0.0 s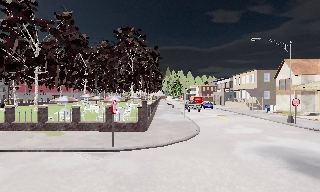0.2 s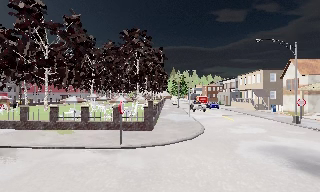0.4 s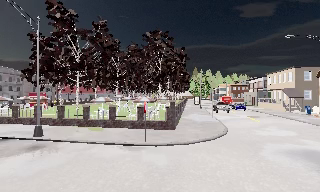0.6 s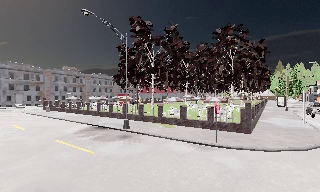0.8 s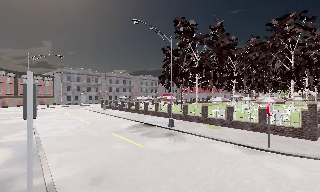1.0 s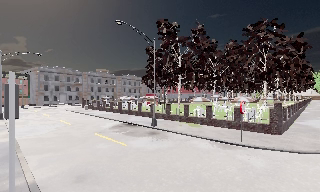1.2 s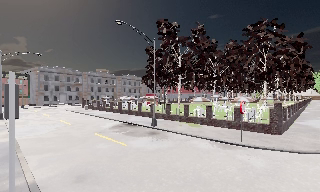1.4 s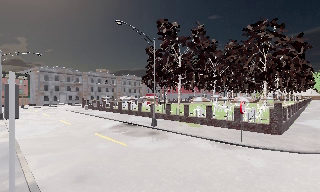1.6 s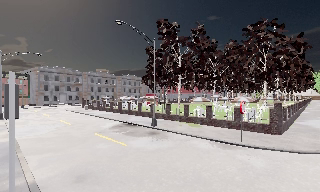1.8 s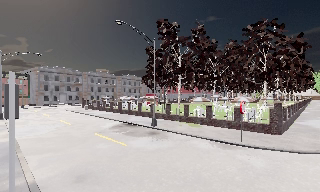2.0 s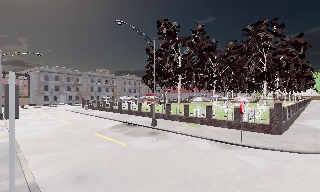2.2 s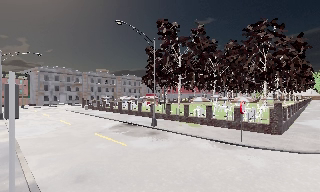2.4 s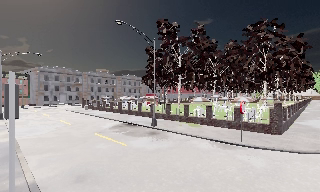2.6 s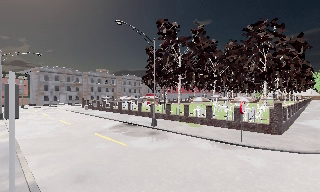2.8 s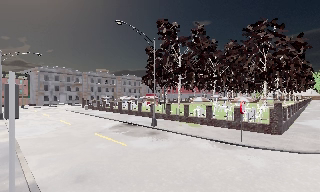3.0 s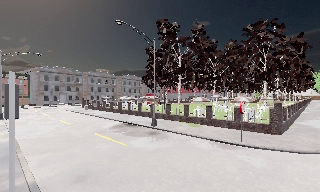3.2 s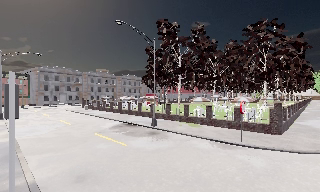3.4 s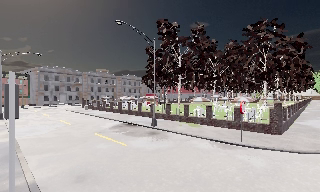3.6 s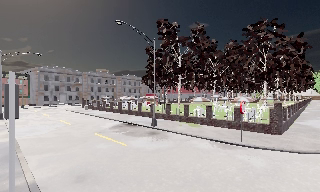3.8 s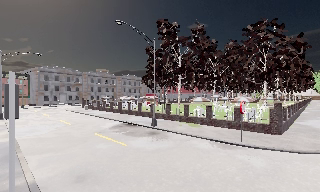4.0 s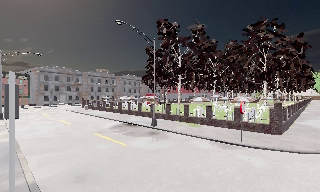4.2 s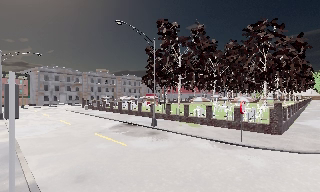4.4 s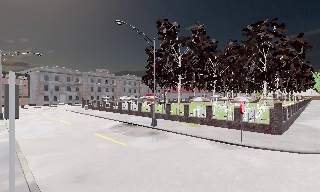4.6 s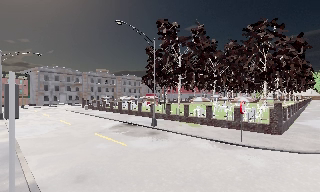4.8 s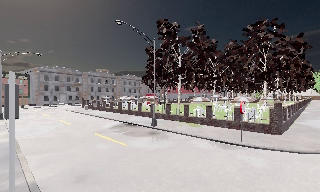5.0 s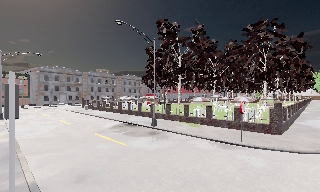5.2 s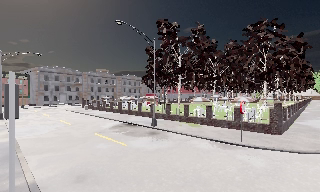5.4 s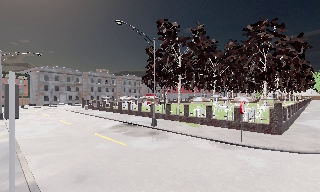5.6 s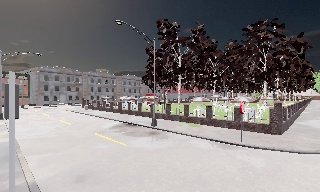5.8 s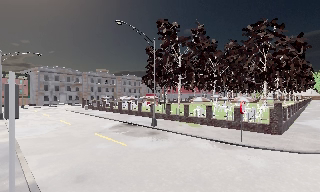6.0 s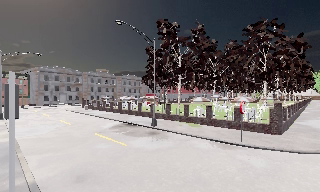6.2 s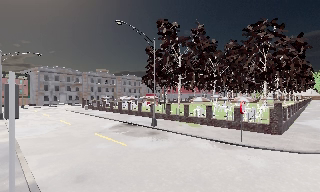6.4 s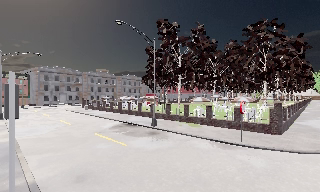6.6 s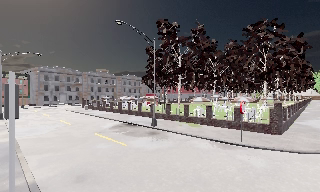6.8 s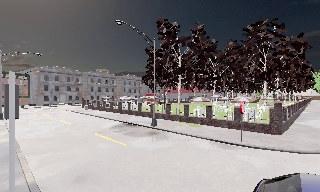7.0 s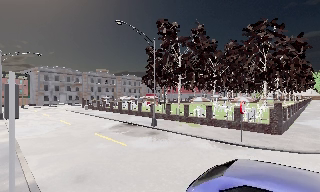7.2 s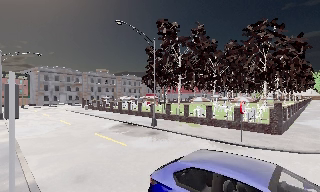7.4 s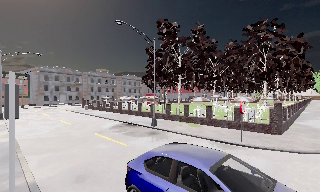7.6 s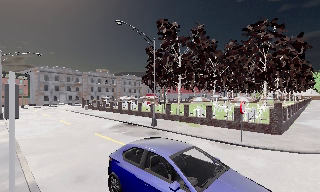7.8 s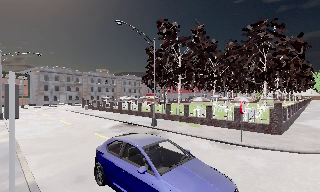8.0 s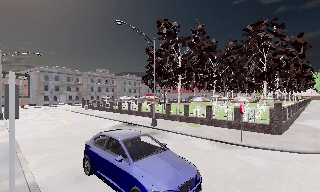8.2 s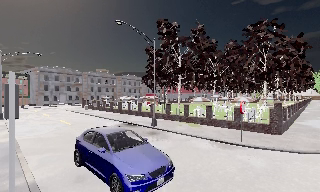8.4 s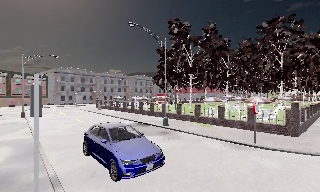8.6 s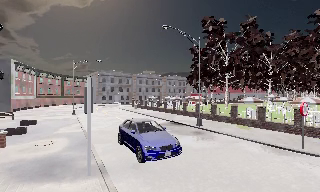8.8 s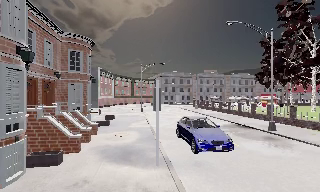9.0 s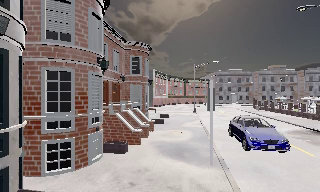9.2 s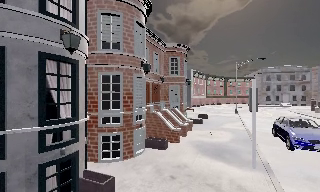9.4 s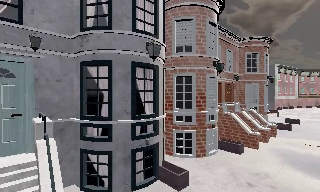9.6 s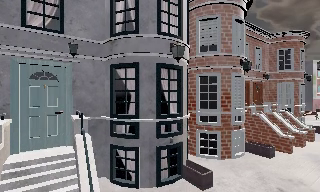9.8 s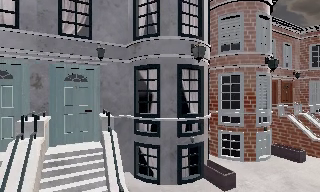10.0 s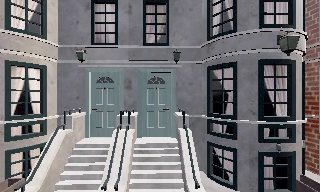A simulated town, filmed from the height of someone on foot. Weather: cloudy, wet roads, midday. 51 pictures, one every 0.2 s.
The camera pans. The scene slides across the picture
to the right.
The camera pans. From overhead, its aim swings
counterclockwise.
0.0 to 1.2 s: The scene slides to the right, as the camera pans about 45 degrees to its left. It travels backward, about 2 m.
1.2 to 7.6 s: The camera keeps its place and its aim.
7.6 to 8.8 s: The camera pans to its left, which is counterclockwise from overhead, by about 35 degrees. It travels backward, about 0.5 m. It gains speed.
8.8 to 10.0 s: The scene slides to the right, as the camera pans about 95 degrees to its left. It travels backward, about 1.5 m.
The film runs backward here.
